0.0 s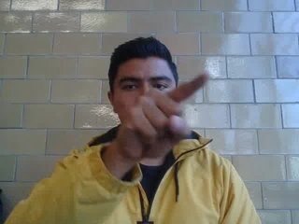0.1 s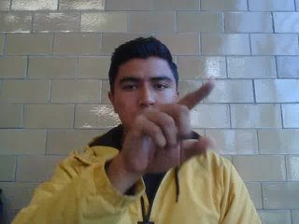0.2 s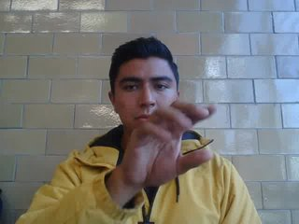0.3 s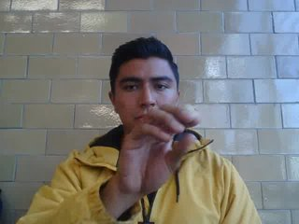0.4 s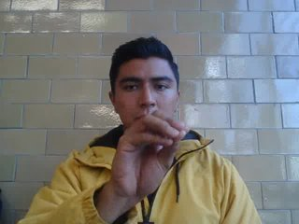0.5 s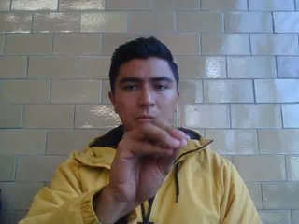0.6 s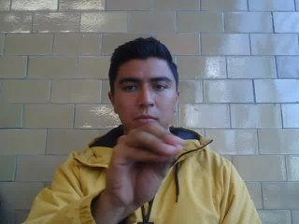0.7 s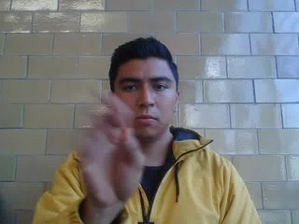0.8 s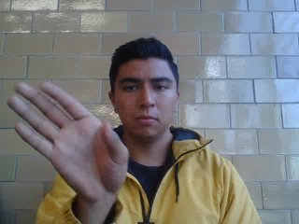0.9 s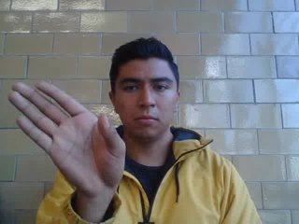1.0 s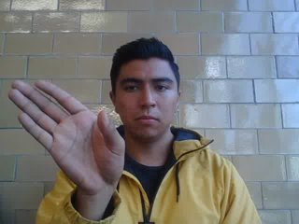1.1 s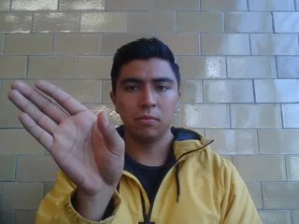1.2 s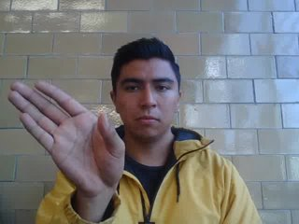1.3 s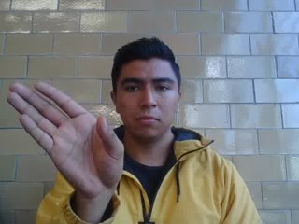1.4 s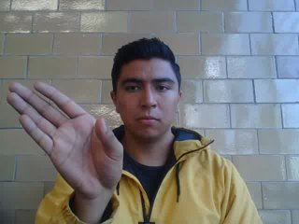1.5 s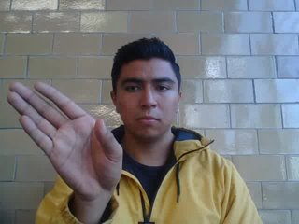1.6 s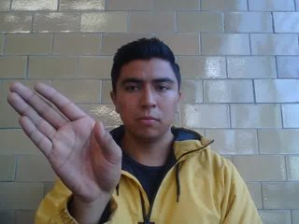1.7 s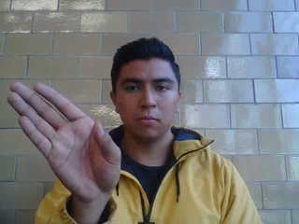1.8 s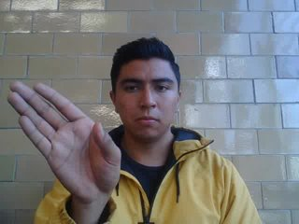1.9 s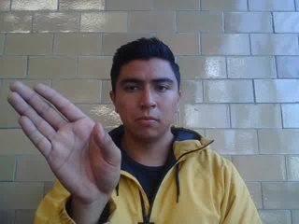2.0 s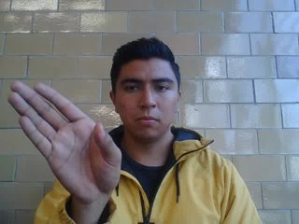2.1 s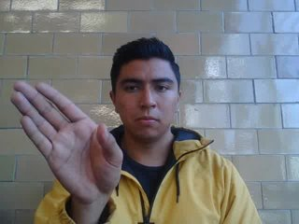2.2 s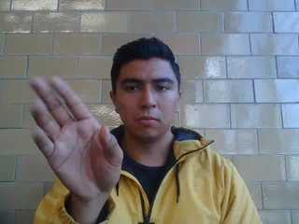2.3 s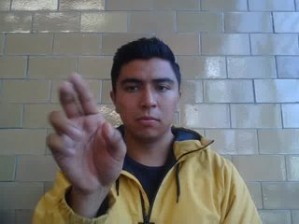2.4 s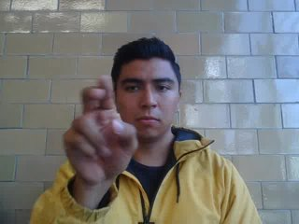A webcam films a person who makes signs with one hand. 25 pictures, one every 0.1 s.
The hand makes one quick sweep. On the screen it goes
to the left.
0.2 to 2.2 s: On the screen the hand sweeps to the left. The name of the sign: Throw right.
